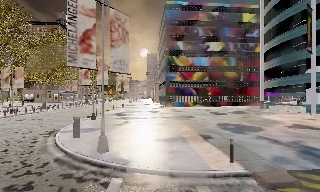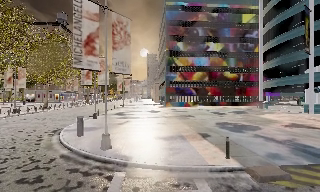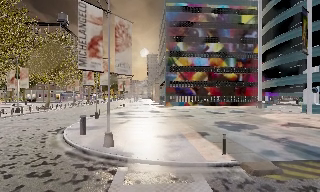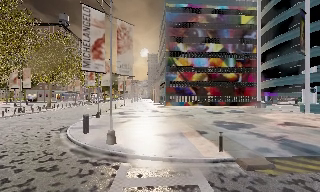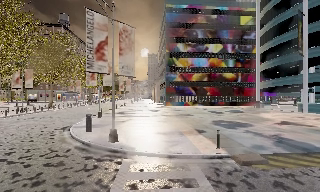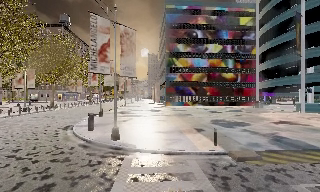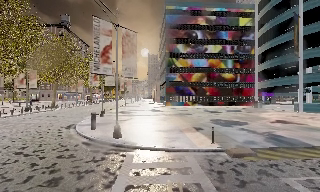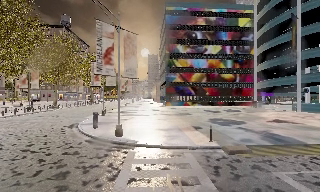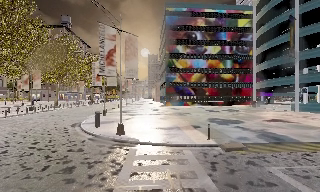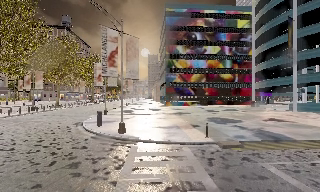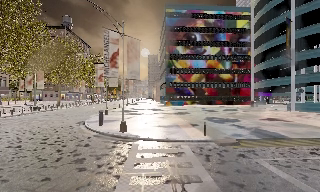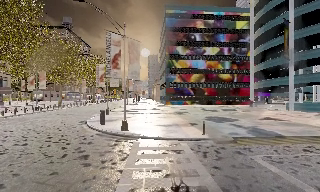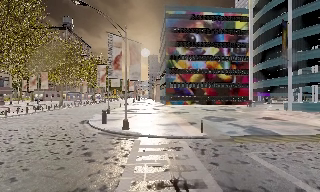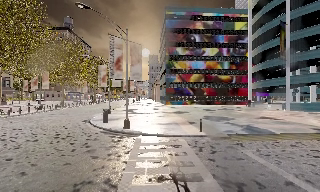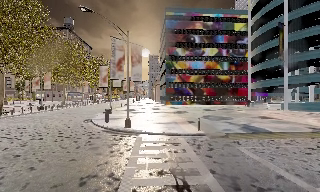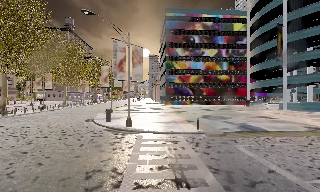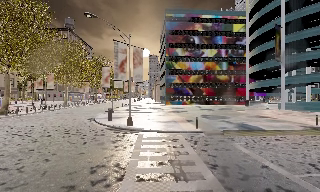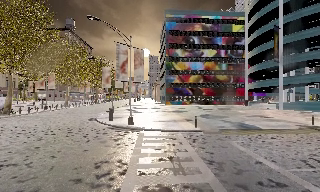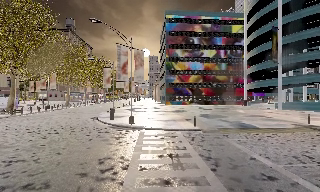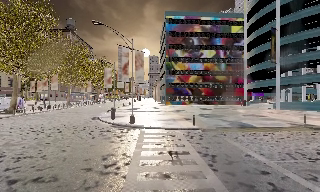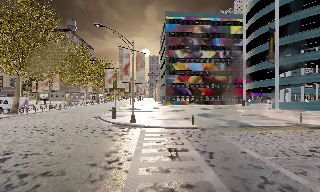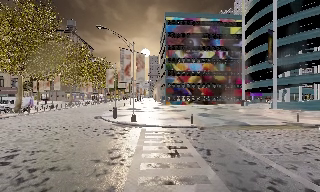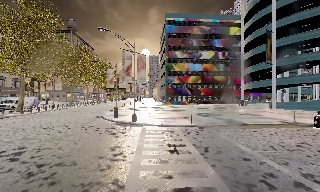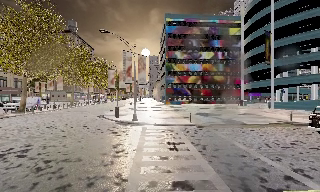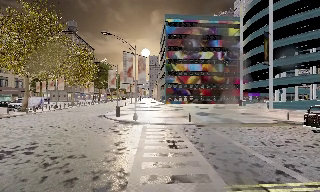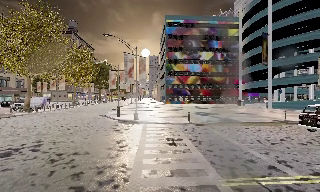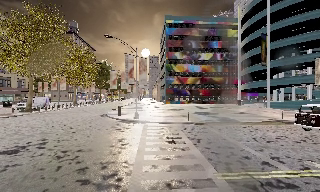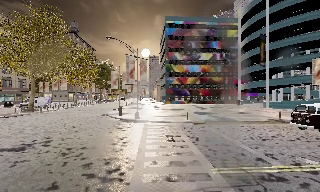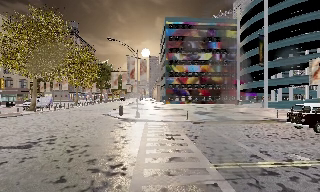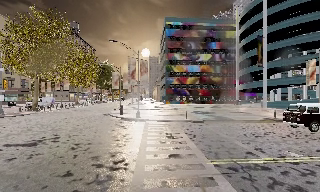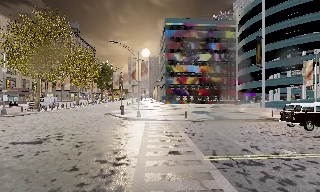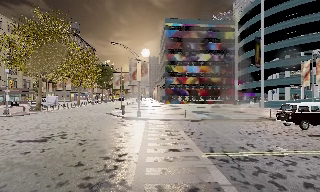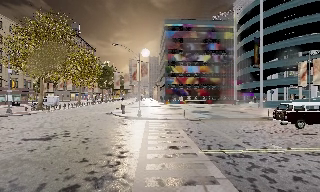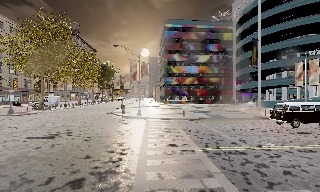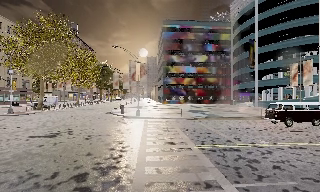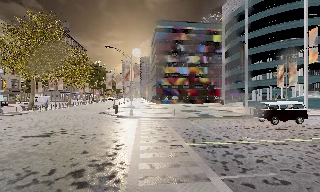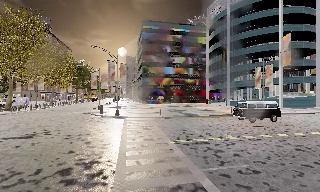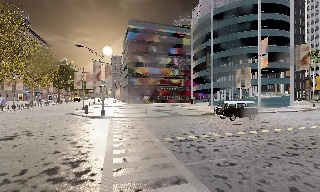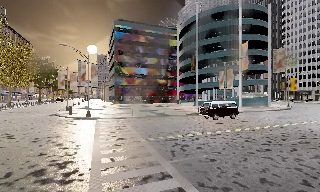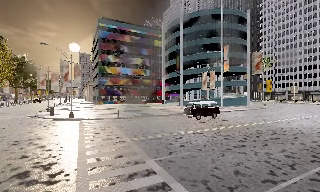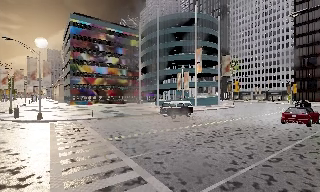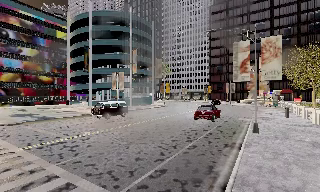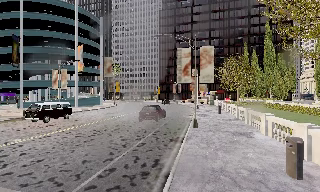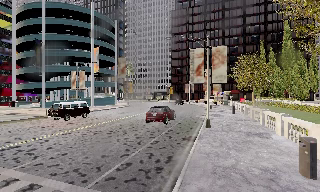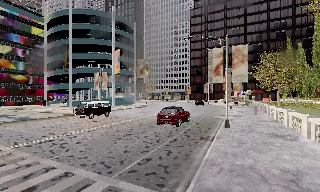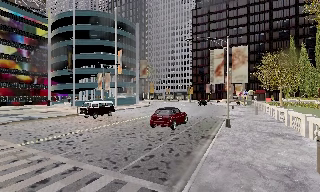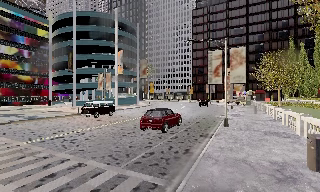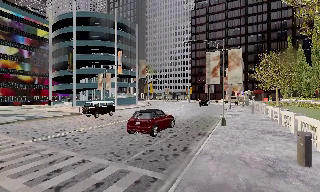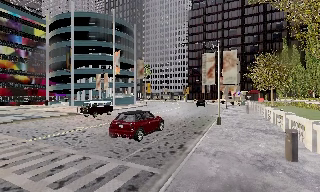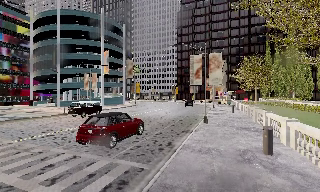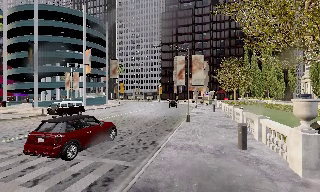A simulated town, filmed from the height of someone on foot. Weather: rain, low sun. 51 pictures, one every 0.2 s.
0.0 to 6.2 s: The camera travels backward, about 11 m, so what stands in front gets smaller.
6.2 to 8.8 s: The camera pans to its right, which is clockwise from overhead, by about 60 degrees. It travels backward, about 4.5 m.
8.8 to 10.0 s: The camera travels backward, about 2 m, so what stands in front gets smaller.
The film runs backward here.
